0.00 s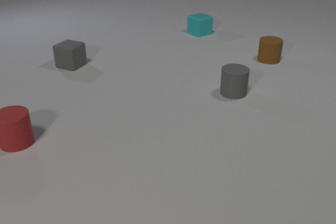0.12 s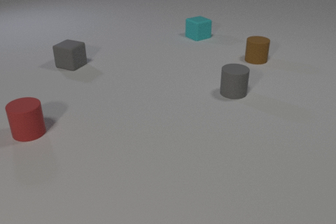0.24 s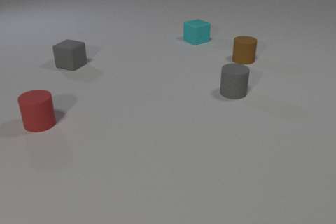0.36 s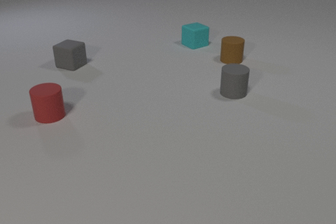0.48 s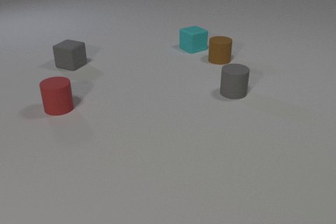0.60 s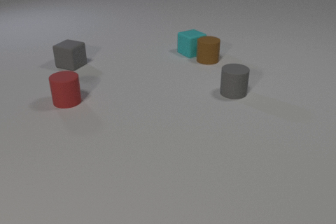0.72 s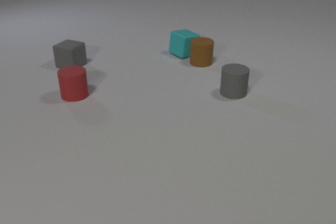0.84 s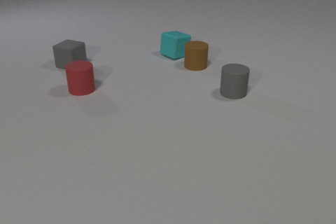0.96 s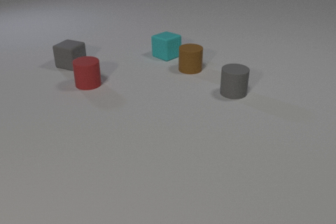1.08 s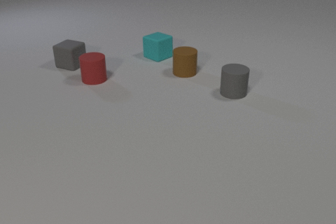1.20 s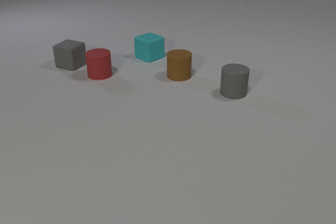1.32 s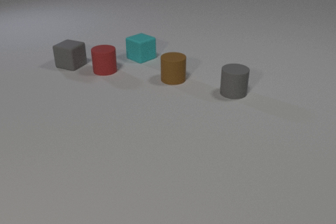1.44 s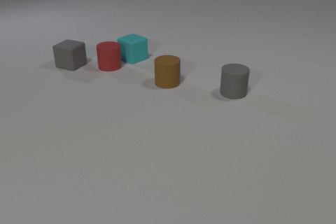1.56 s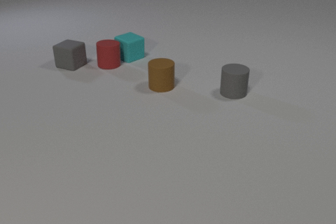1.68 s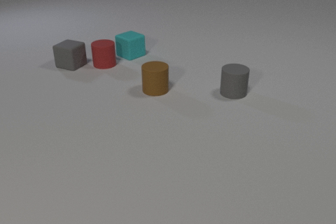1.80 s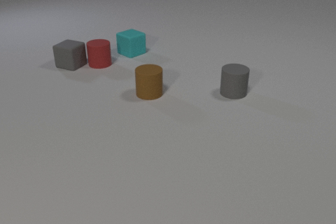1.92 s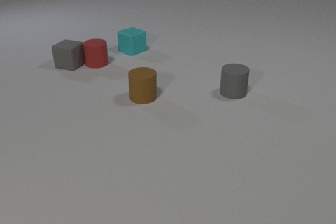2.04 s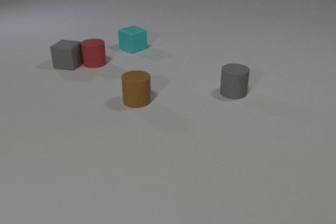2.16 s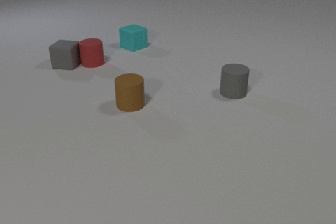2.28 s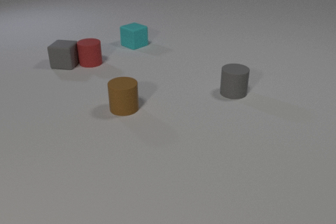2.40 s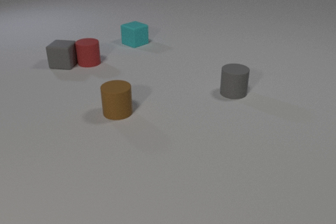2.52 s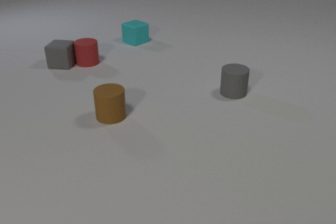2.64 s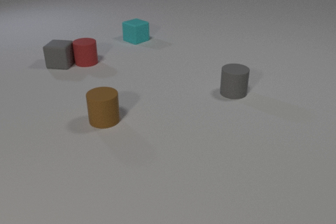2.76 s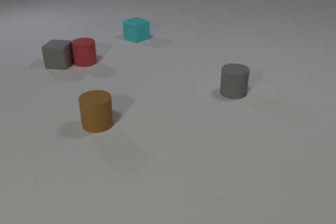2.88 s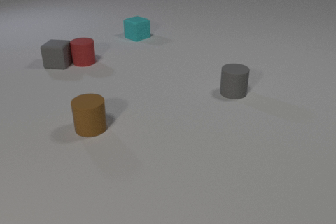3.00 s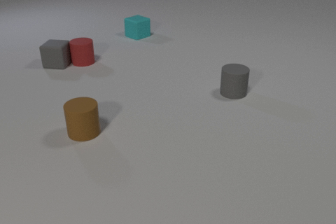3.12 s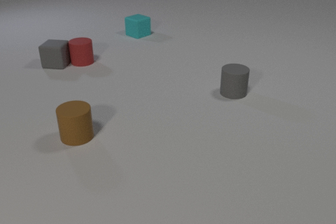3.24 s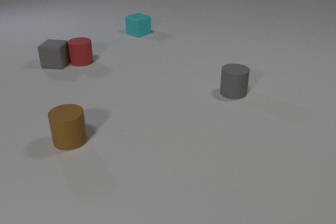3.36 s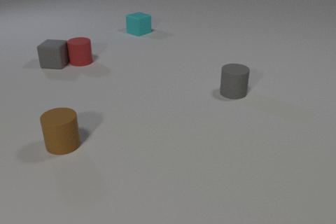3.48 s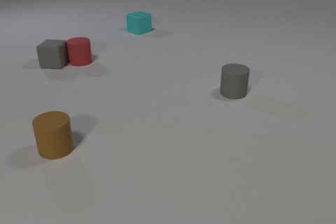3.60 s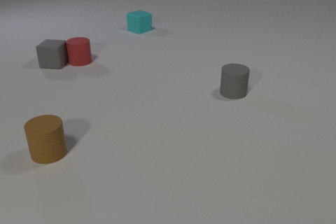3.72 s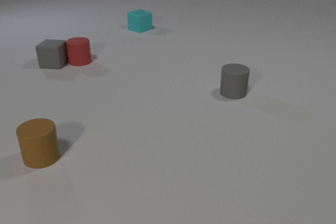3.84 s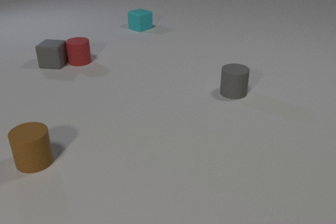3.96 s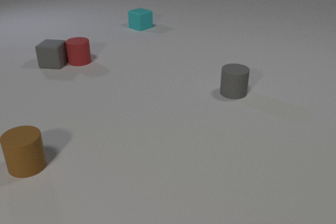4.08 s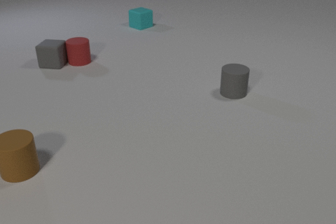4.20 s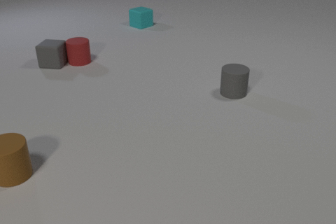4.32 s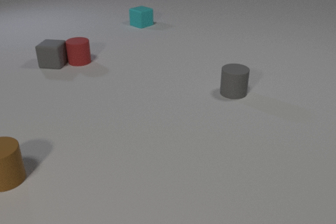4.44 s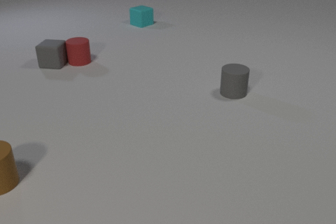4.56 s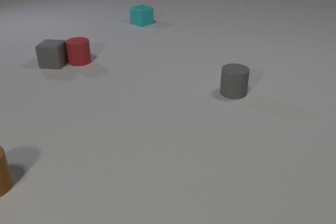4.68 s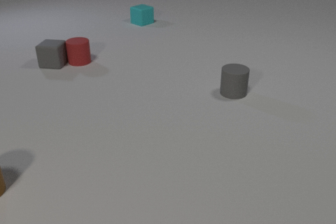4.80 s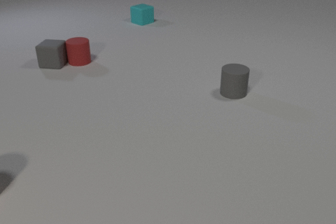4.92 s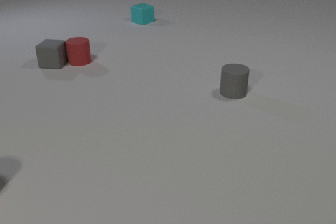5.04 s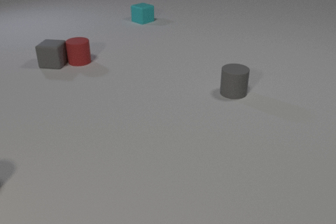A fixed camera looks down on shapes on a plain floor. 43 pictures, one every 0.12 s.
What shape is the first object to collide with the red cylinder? cube.
How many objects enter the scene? 0.
What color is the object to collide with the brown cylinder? cyan.
0.00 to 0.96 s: The cyan rubber cube slides toward the camera and to the left. The brown rubber cylinder slides to the left and toward the camera. The red rubber cylinder slides away from the camera and to the right. The cyan rubber cube and the brown rubber cylinder collide.
0.96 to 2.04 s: The cyan rubber cube slides to the left and away from the camera. The brown rubber cylinder slides toward the camera and to the left. The red rubber cylinder slides away from the camera. The cyan rubber cube and the red rubber cylinder collide. The red rubber cylinder and the gray rubber cube collide.
2.04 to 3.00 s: The cyan rubber cube slides away from the camera. The brown rubber cylinder slides toward the camera and to the left. The red rubber cylinder slides to the left and away from the camera. The gray rubber cube slides to the left.
3.00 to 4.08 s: The cyan rubber cube slides away from the camera. The brown rubber cylinder slides to the left and toward the camera.
4.08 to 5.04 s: The cyan rubber cube slides away from the camera. The brown rubber cylinder slides to the left and toward the camera, leaves at the left edge.
